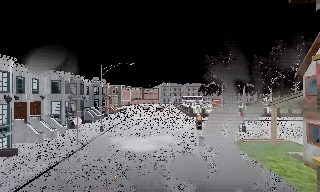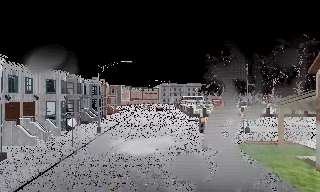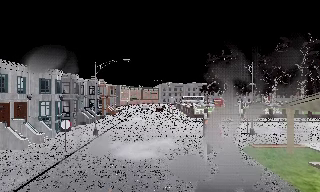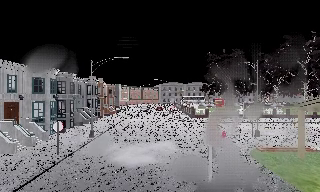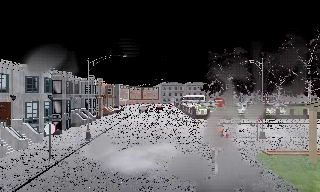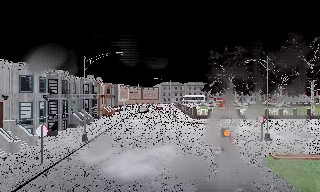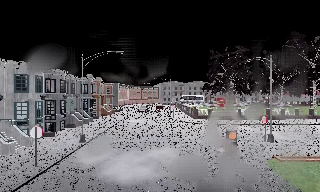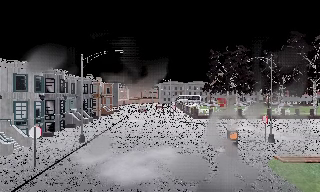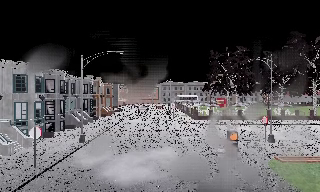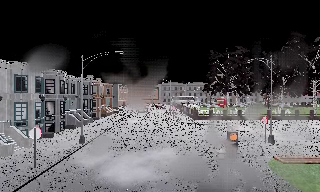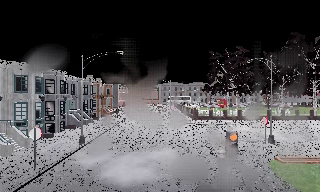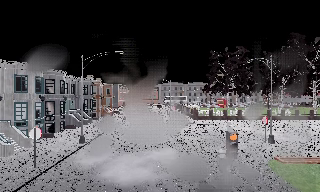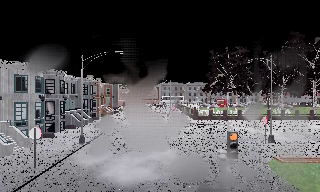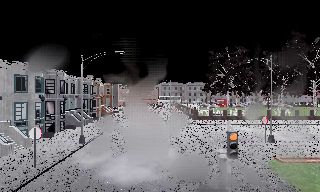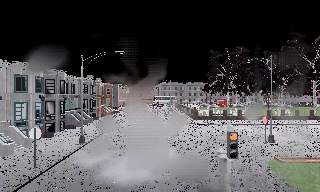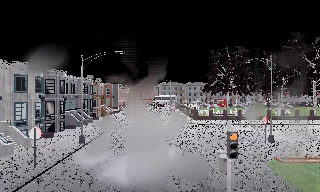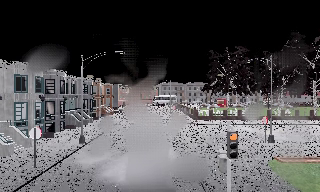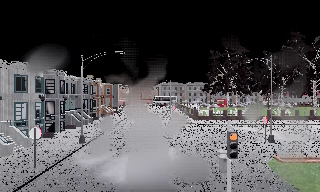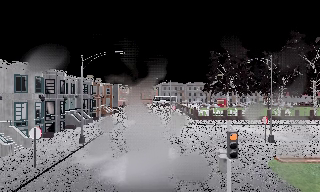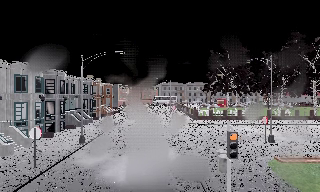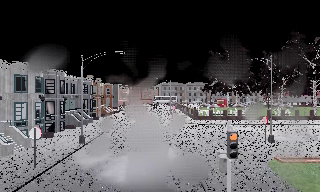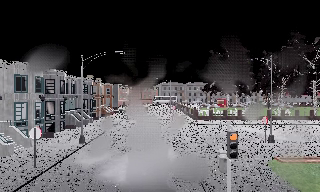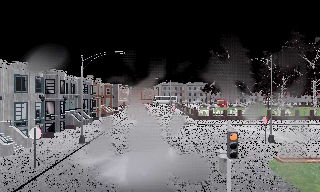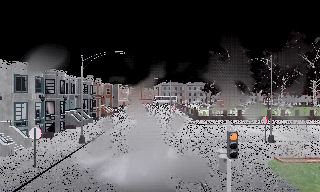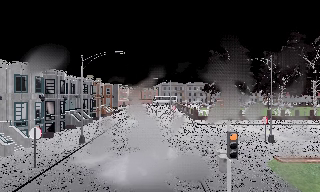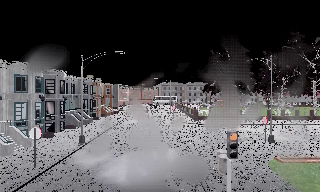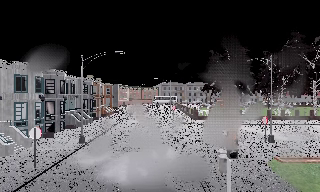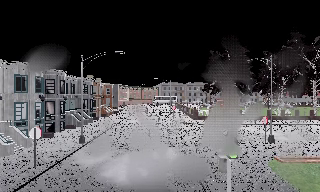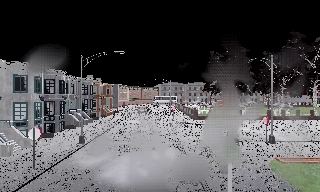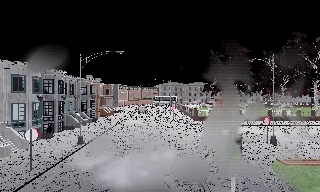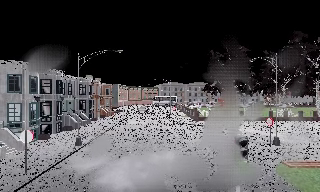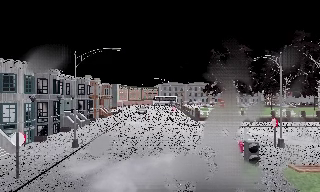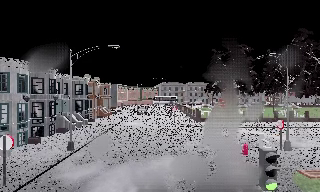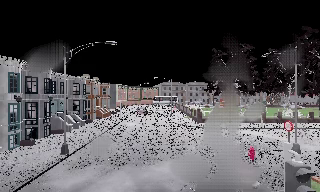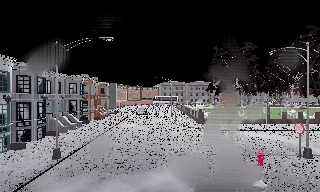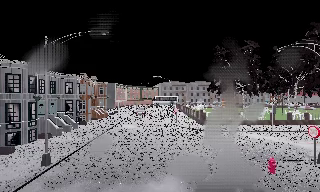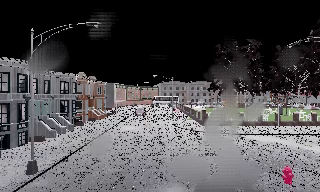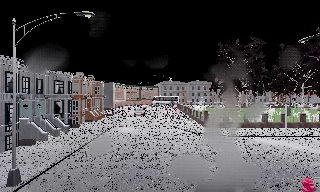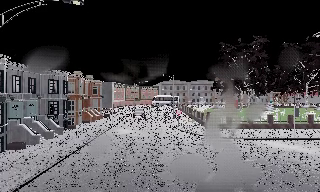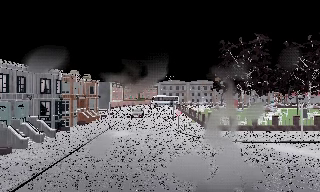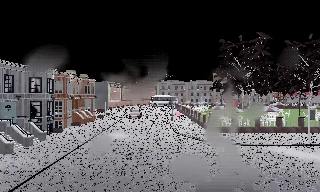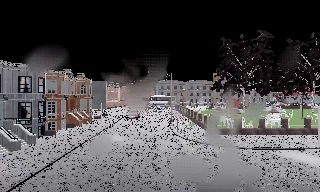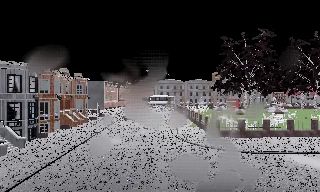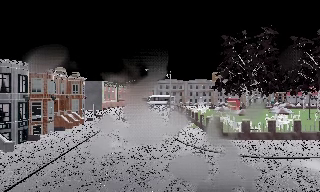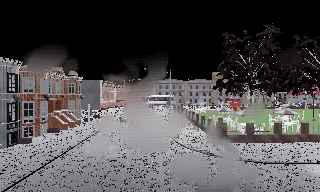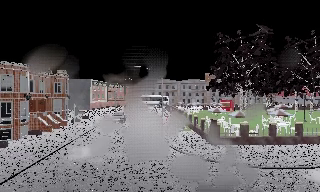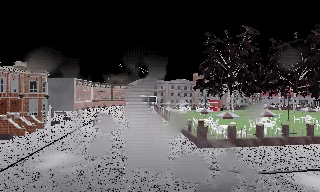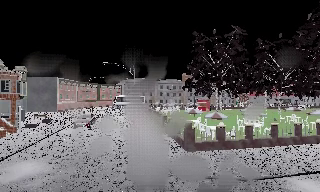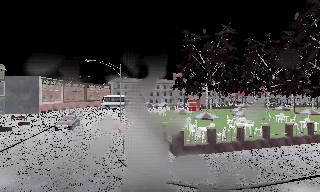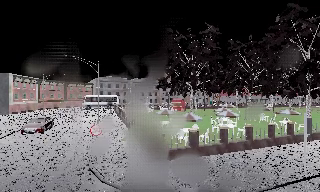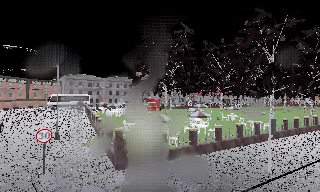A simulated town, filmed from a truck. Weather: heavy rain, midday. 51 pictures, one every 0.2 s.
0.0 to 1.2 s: The camera travels forward, about 4.5 m, so what stands in front looms larger.
1.2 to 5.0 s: The camera keeps its place and its aim.
5.0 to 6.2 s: The camera travels forward, about 1 m, so what stands in front looms larger. It gains speed.
6.2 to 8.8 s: The camera travels forward, about 12 m, so what stands in front looms larger.
8.8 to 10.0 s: The scene slides to the left, as the camera pans about 25 degrees to its right. It travels forward and to its right, about 6 m, so what stands in front looms larger.
The film runs forward here.
